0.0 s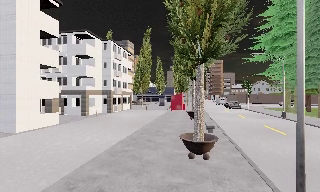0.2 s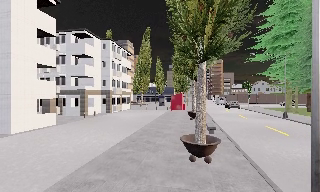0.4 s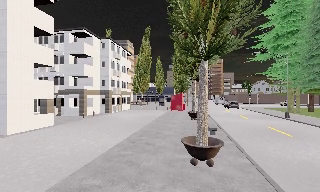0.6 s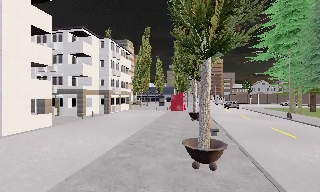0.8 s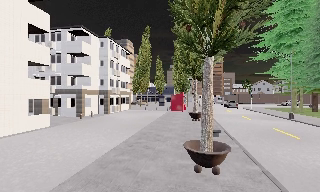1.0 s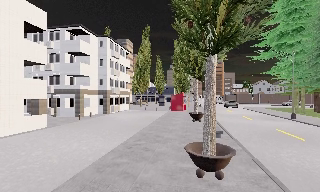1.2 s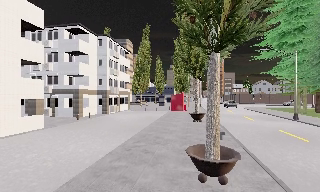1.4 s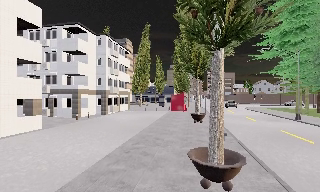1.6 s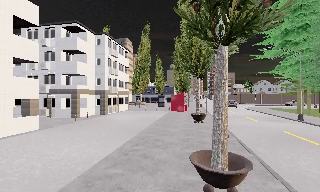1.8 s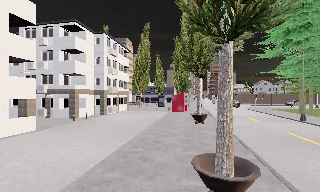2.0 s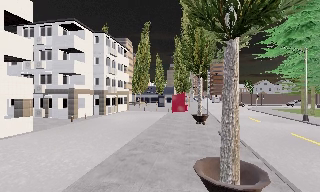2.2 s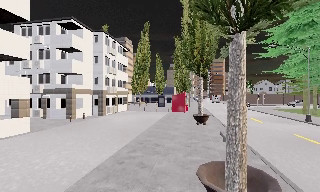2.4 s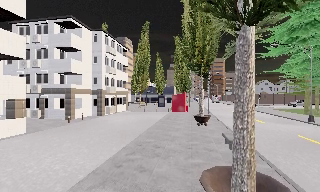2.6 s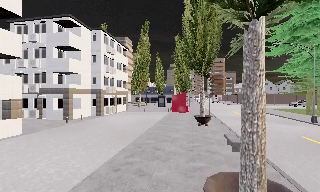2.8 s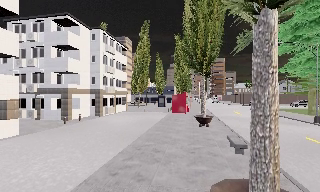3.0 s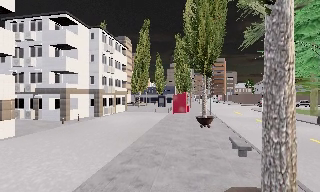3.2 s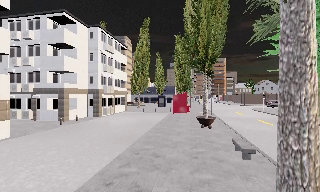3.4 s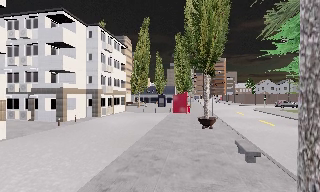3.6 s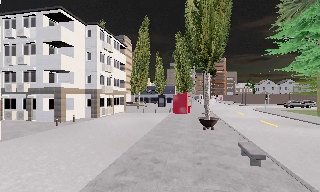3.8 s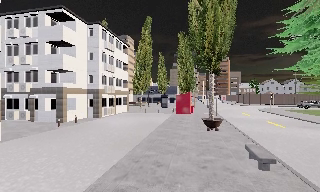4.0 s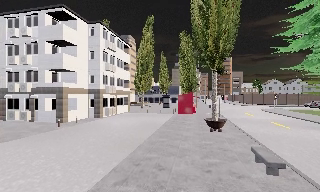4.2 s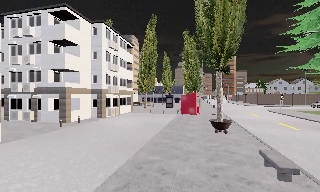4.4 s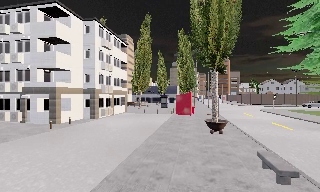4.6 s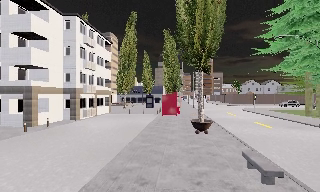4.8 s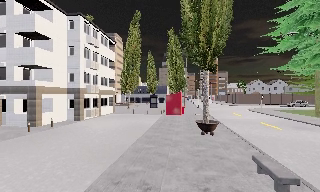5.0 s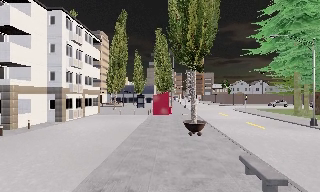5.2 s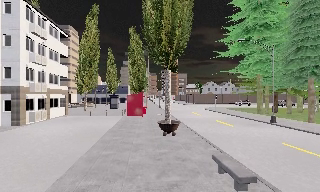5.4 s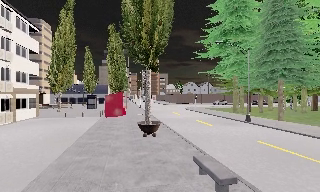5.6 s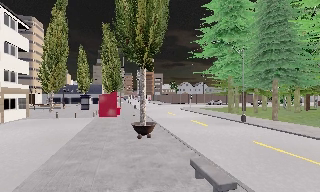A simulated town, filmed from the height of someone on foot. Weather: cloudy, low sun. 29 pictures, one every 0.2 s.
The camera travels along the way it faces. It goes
forward.
0.0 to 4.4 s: The camera travels forward, about 6 m, so what stands in front looms larger.
4.4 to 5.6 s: The camera pans to its right, which is clockwise from overhead, by about 25 degrees. It travels forward, about 2 m, so what stands in front looms larger.
The film runs forward here.
